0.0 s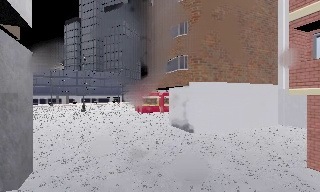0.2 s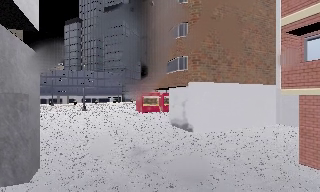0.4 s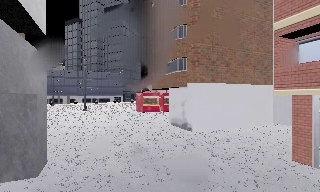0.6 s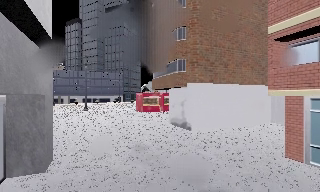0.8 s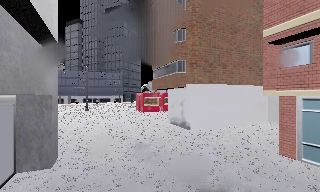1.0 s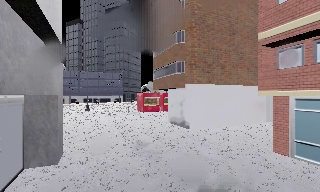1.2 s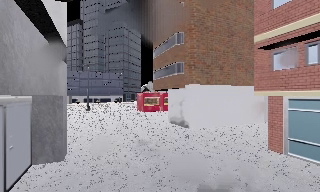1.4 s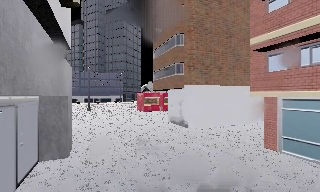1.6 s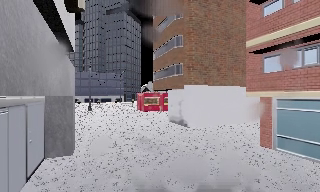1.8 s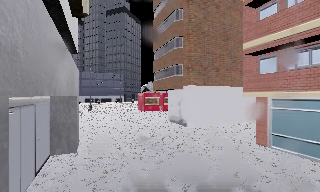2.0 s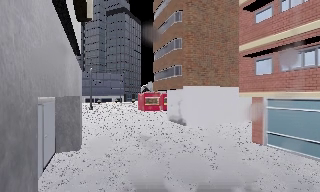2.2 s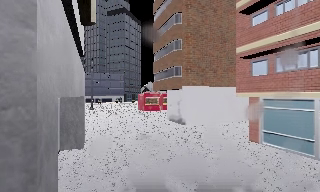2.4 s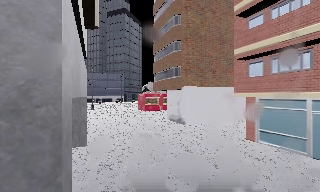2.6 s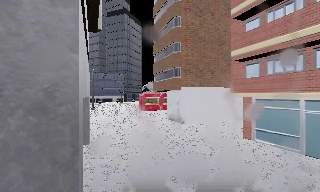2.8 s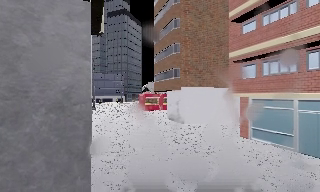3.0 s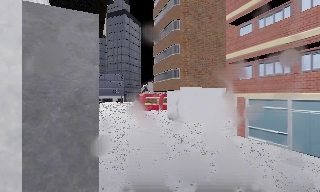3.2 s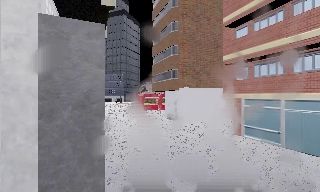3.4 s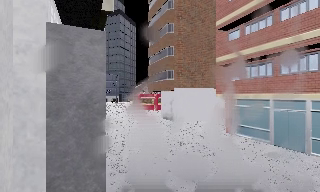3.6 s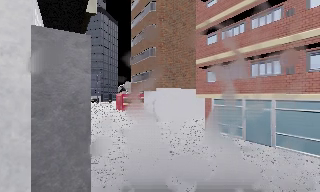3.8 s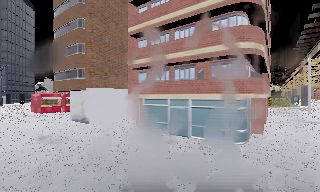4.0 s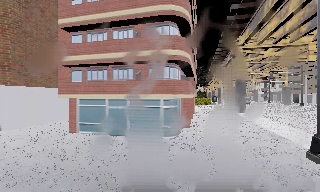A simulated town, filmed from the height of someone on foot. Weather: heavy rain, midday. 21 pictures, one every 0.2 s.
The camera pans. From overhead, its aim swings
clockwise.
The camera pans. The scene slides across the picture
to the left.
0.0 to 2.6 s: The camera travels backward, about 4 m, so what stands in front gets smaller.
2.6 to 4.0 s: The scene slides to the left, as the camera pans about 55 degrees to its right. It travels backward, about 2 m.
The film runs backward here.
